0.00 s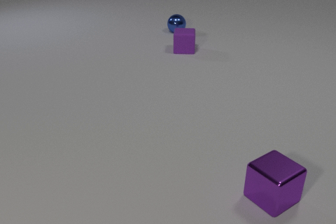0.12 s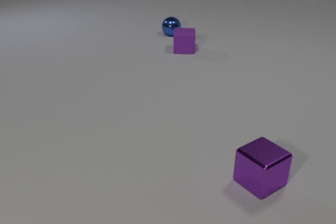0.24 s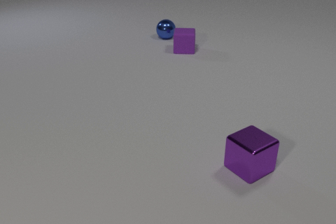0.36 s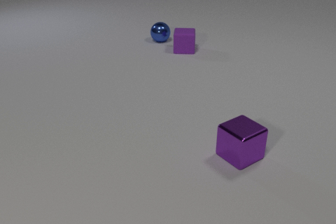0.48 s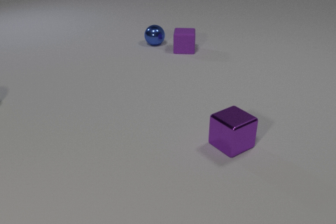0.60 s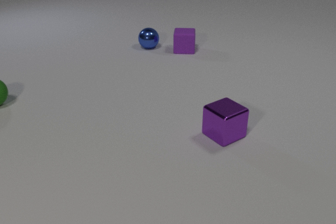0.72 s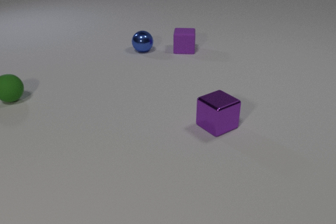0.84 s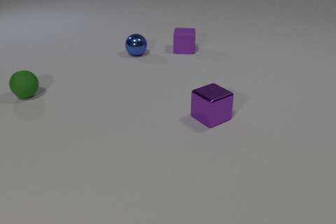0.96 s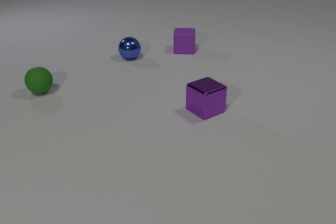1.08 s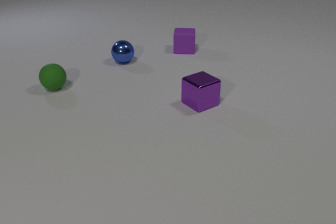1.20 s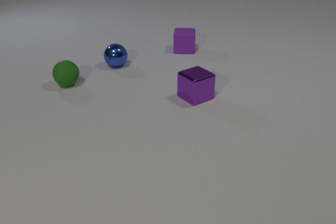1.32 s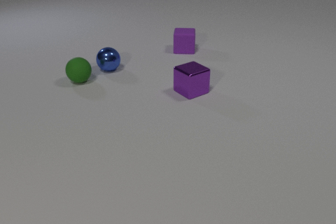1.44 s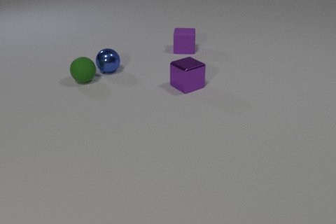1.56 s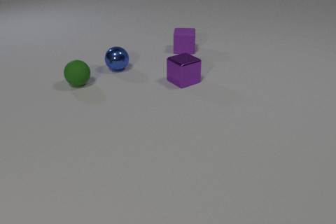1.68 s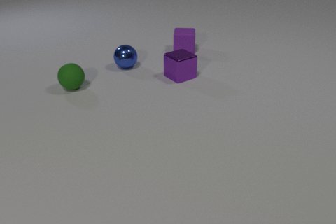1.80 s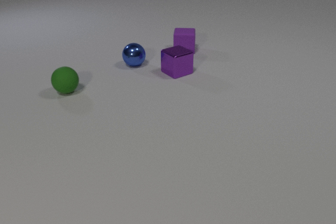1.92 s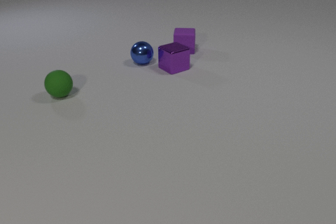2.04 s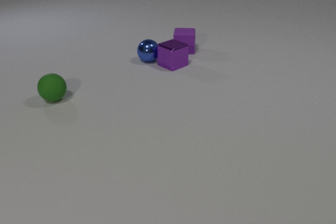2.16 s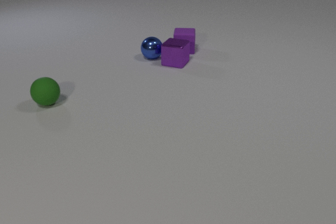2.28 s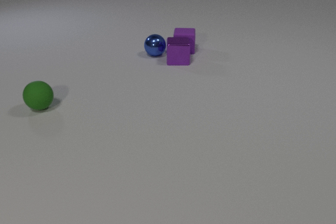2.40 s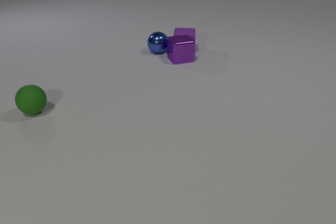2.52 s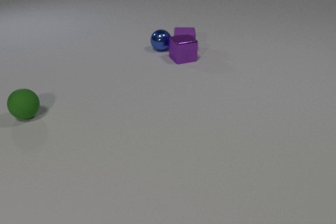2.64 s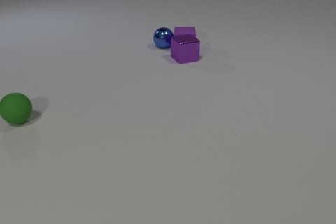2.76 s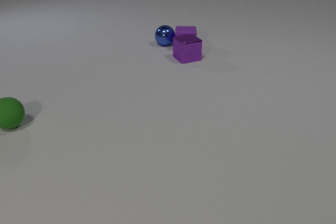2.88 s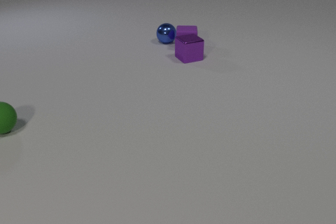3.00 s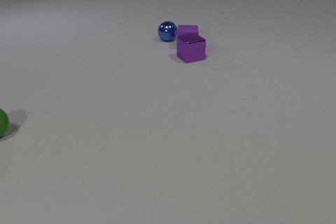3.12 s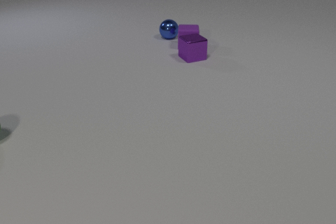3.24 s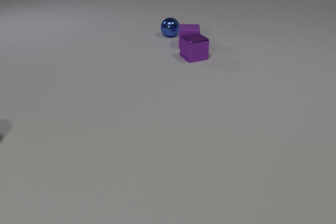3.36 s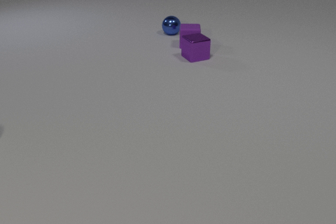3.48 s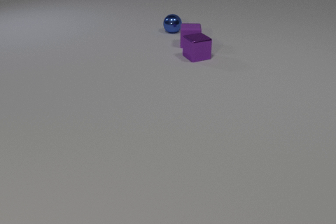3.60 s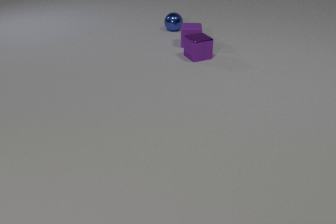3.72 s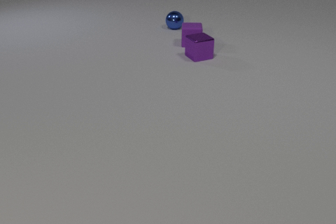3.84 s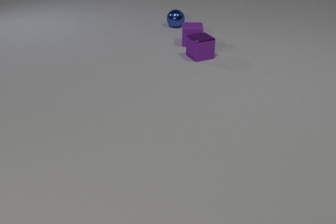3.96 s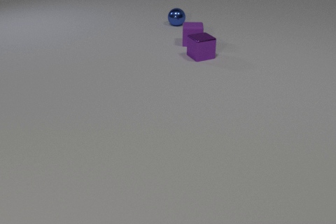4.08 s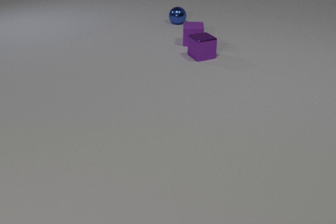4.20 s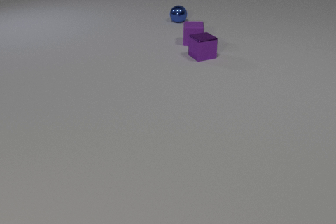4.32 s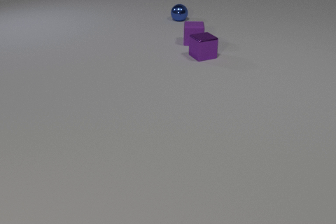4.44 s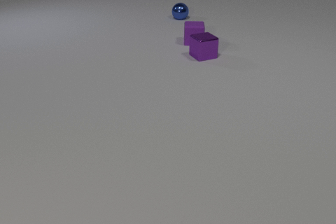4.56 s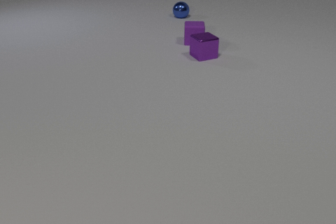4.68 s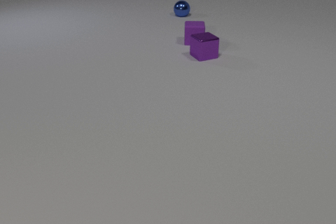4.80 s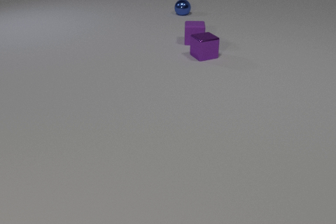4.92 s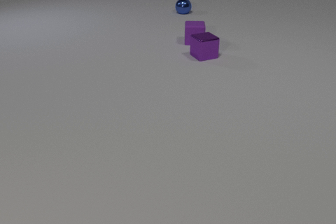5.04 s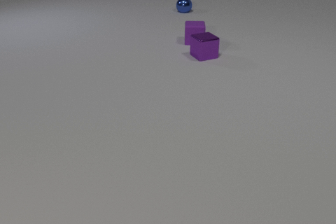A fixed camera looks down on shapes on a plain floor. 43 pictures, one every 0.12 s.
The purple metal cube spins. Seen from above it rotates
counterclockwise.
The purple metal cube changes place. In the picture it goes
away from the camera.
0.00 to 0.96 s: The green rubber sphere comes in at the left edge, rolls to the right. The blue metal sphere rolls toward the camera and to the left. The purple metal cube slides away from the camera and to the left.
0.96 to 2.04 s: The green rubber sphere rolls toward the camera and to the right. The blue metal sphere rolls to the right and toward the camera. The purple metal cube slides away from the camera. The green rubber sphere and the blue metal sphere collide. The blue metal sphere and the purple metal cube collide.
2.04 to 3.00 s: The green rubber sphere rolls to the left and toward the camera. The blue metal sphere rolls away from the camera. The purple metal cube slides away from the camera and to the right, spins counterclockwise seen from above by about 75 degrees, its near face sliding to the right. The purple rubber cube slides away from the camera. The purple metal cube and the purple rubber cube collide. The blue metal sphere and the purple rubber cube collide.
3.00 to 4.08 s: The green rubber sphere rolls to the left, leaves at the left edge. The blue metal sphere rolls away from the camera. The purple metal cube slides to the right and away from the camera. The purple rubber cube slides away from the camera and to the right.
4.08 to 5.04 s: The blue metal sphere rolls away from the camera.
How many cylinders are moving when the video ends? 0.
Are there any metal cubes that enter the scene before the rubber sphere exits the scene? no.
How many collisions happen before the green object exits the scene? 4.
